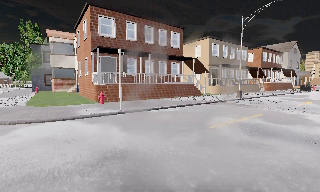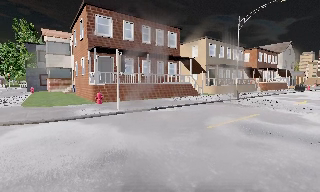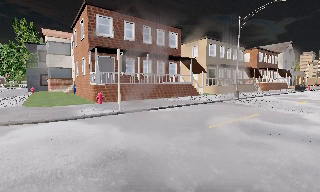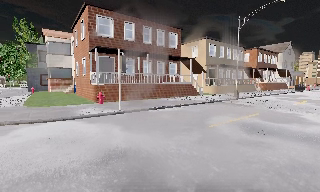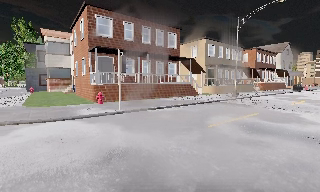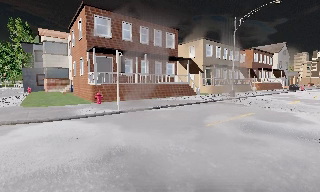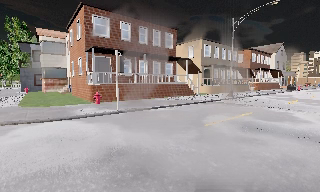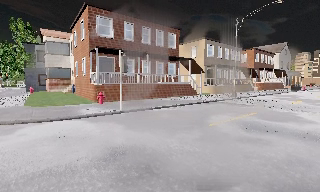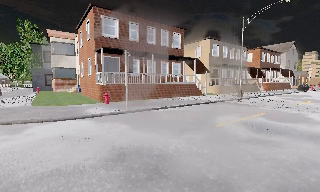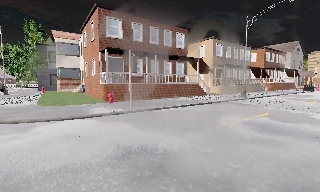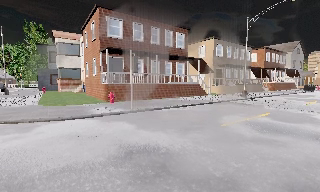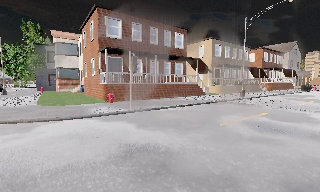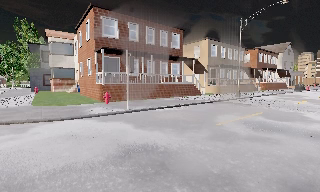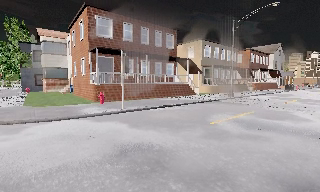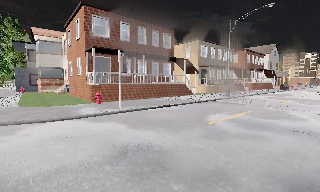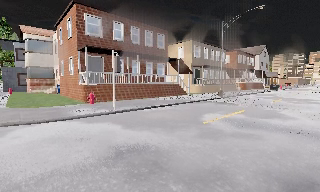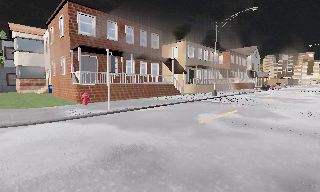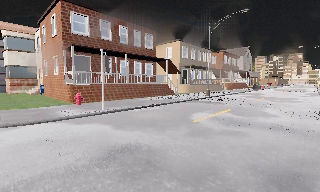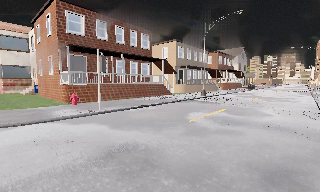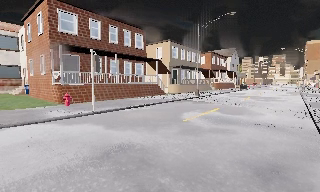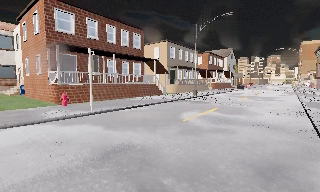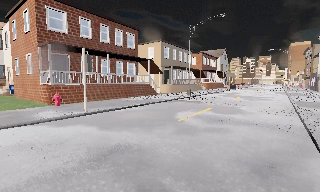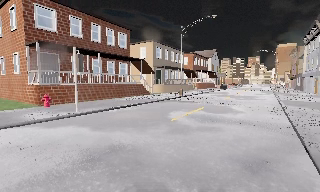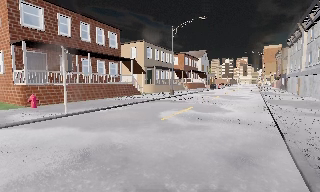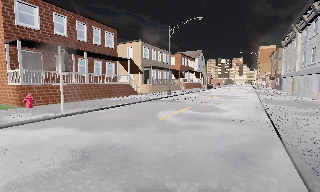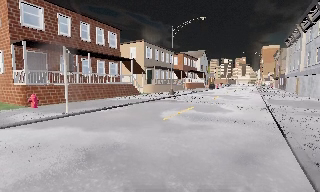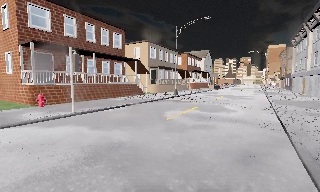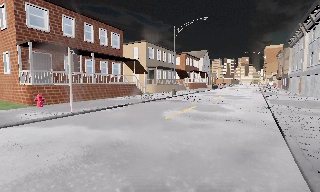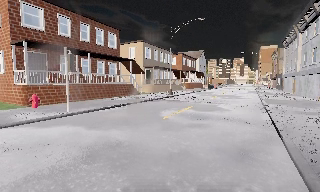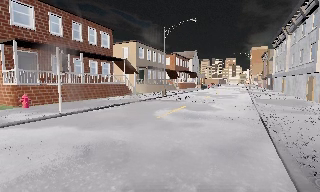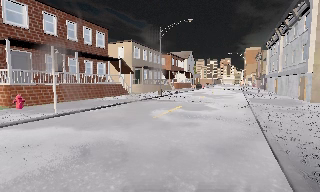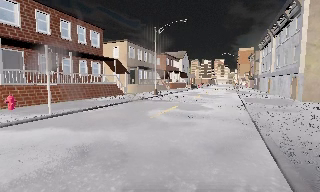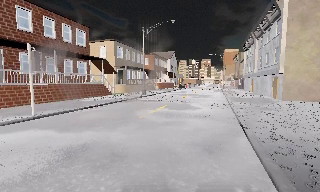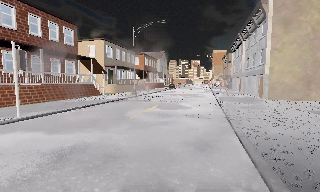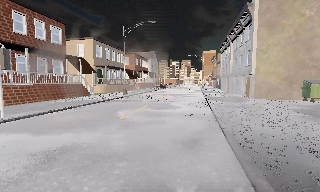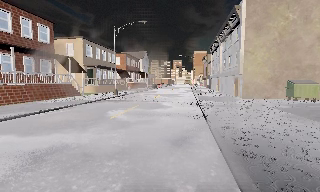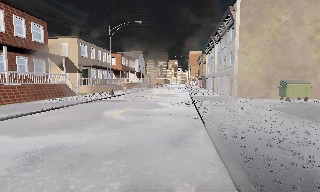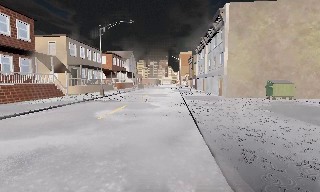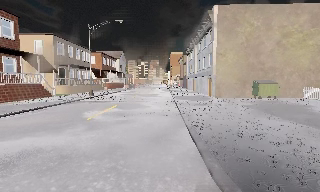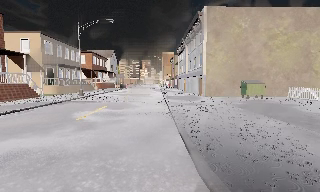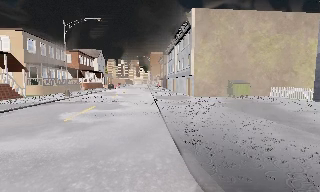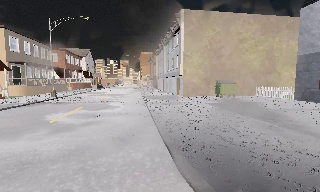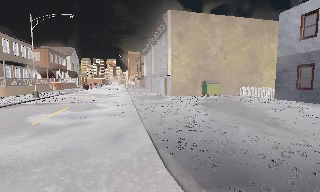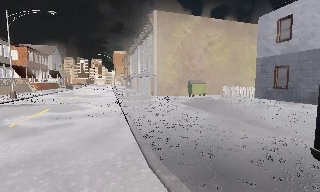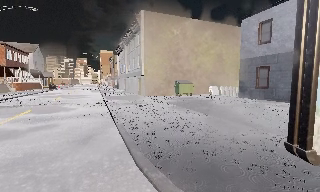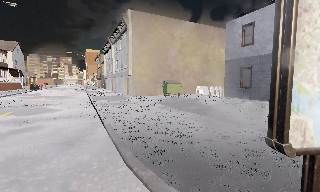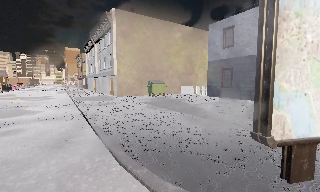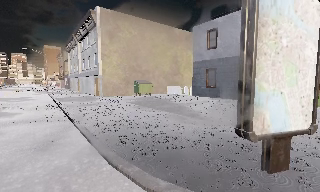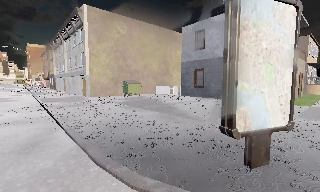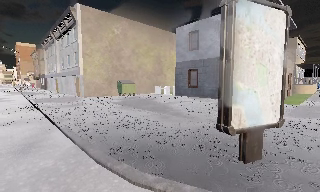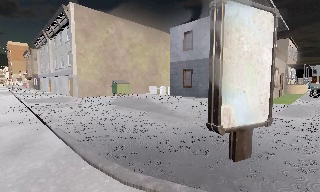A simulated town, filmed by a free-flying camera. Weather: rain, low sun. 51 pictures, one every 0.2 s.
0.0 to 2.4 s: The camera travels to its left, about 0.5 m.
2.4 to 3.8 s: The camera swings to its right by about 15 degrees, and the scene slides to the left.
3.8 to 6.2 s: The camera swings to its right by about 15 degrees, and the scene slides to the left.
6.2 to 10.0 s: The camera swings to its right by about 70 degrees, and the scene slides to the left. It travels backward, about 1 m.
The film runs backward here.
